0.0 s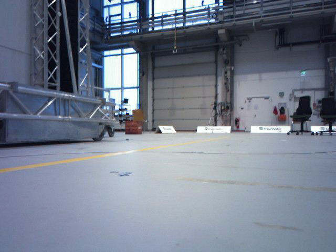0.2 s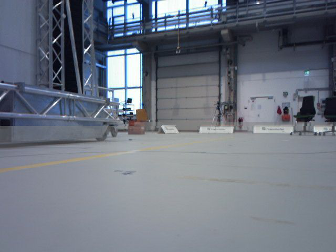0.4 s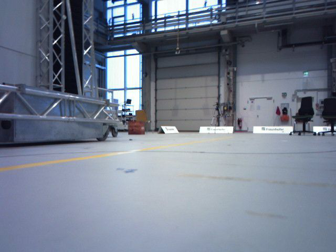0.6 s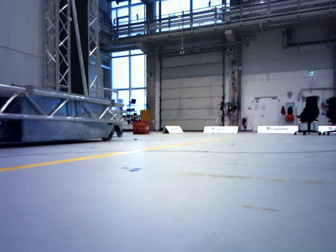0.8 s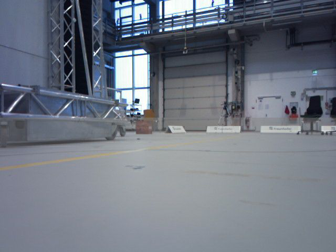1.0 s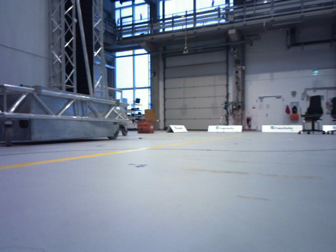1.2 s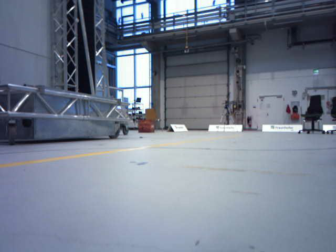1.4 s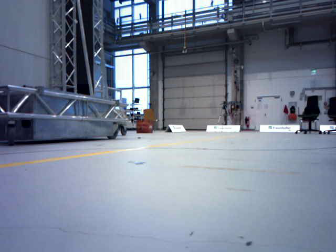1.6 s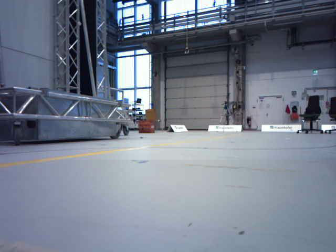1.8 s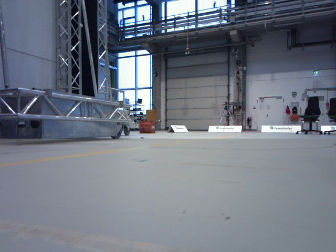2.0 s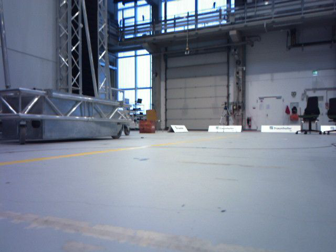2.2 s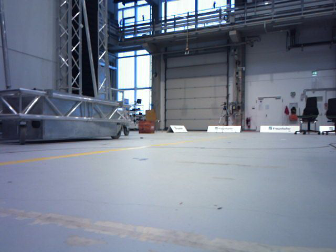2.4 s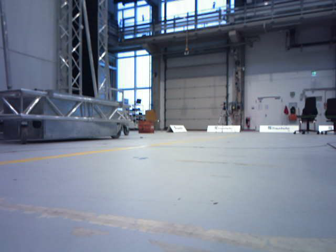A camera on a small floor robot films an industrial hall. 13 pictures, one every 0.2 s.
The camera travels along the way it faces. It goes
backward.
0.0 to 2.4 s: The camera travels backward, about 0.5 m, so what stands in front gets smaller.
The film runs backward here.
